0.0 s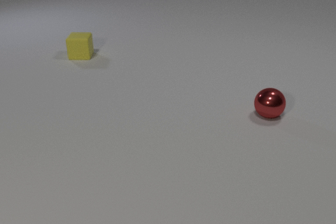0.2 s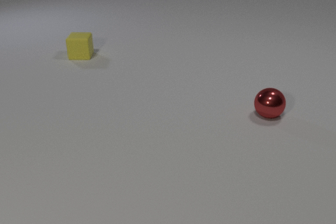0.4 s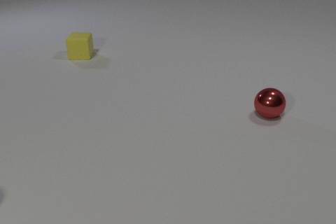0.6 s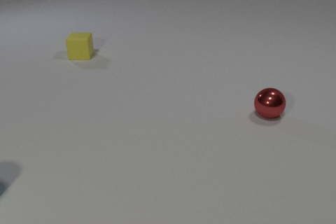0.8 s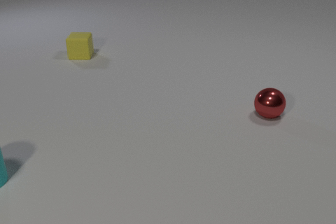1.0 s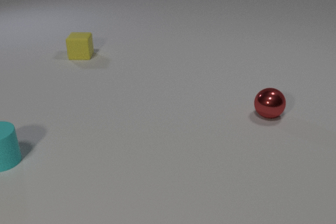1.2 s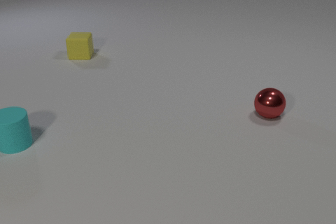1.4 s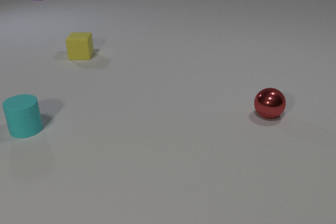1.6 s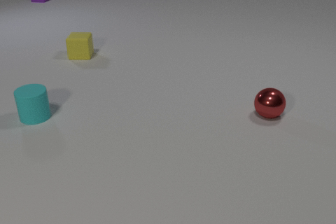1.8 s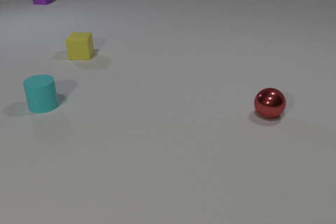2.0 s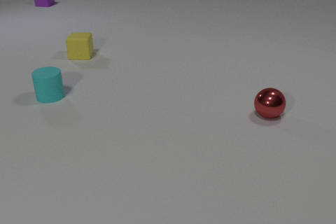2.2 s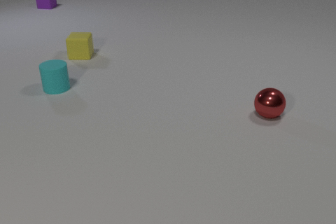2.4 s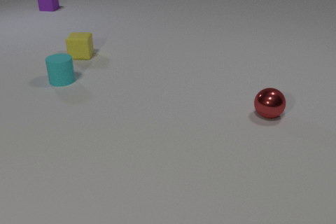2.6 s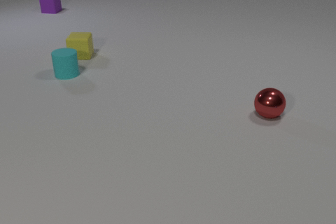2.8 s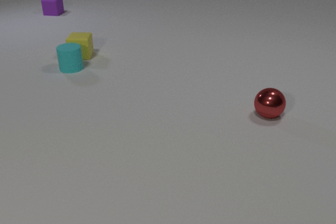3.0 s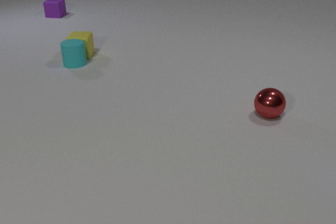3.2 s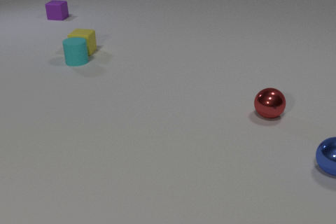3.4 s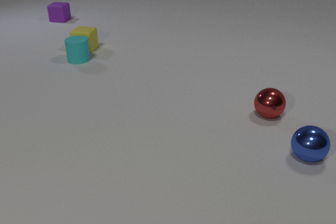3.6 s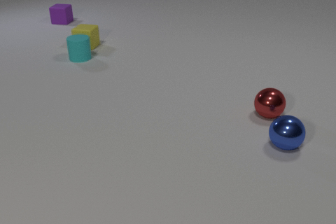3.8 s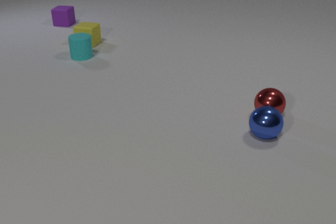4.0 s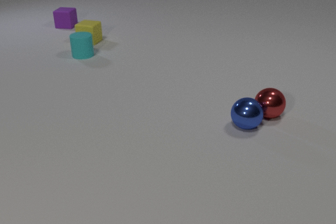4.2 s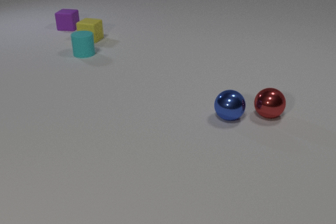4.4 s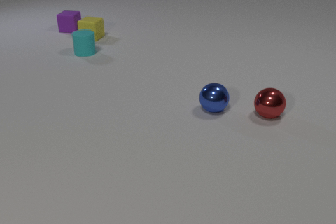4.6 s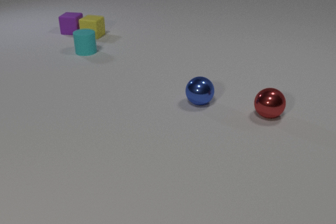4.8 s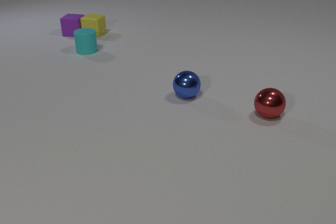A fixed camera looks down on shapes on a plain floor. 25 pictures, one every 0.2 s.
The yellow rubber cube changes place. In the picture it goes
away from the camera.
The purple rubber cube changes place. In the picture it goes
toward the camera.
0.0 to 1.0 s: The cyan rubber cylinder comes in at the left edge, slides away from the camera and to the right.
1.0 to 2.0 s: The cyan rubber cylinder slides away from the camera and to the right. The purple rubber cube comes in at the top edge, slides toward the camera.
2.0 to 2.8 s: The cyan rubber cylinder slides away from the camera. The purple rubber cube slides toward the camera.
2.8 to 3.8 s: The cyan rubber cylinder slides away from the camera. The yellow rubber cube slides away from the camera. The purple rubber cube slides toward the camera. The blue metal sphere comes in at the right edge, rolls to the left and away from the camera. The cyan rubber cylinder and the yellow rubber cube collide.
3.8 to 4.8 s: The cyan rubber cylinder slides away from the camera. The yellow rubber cube slides away from the camera. The purple rubber cube slides toward the camera. The blue metal sphere rolls to the left and away from the camera. The yellow rubber cube and the purple rubber cube collide.
How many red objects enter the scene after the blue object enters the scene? 0.
Are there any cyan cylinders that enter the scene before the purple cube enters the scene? yes.
What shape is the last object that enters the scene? sphere.
